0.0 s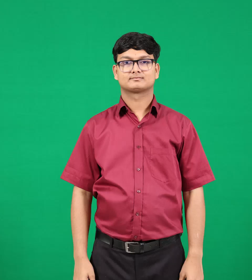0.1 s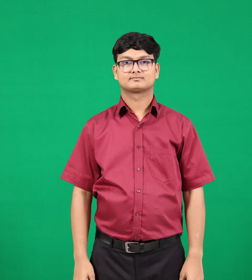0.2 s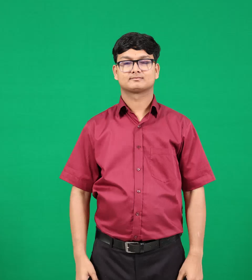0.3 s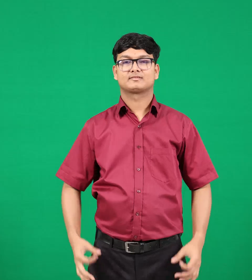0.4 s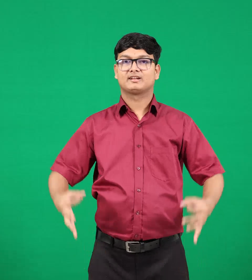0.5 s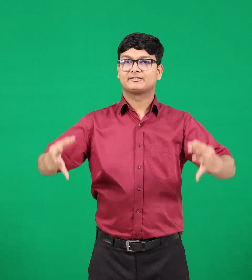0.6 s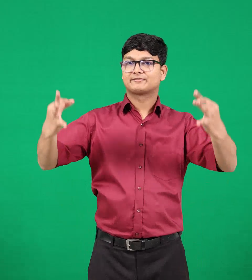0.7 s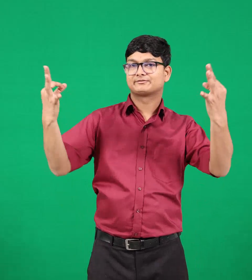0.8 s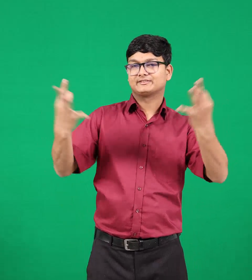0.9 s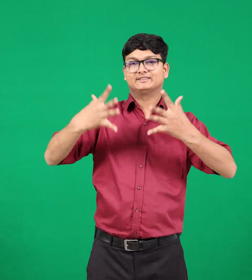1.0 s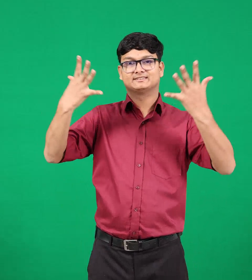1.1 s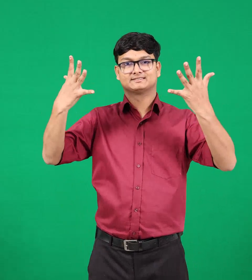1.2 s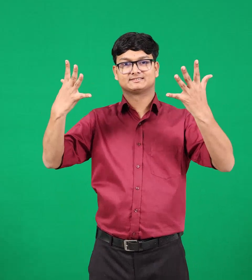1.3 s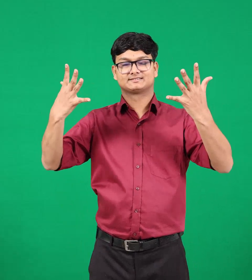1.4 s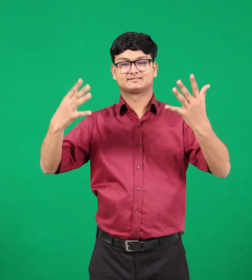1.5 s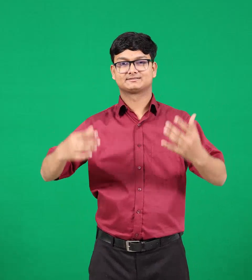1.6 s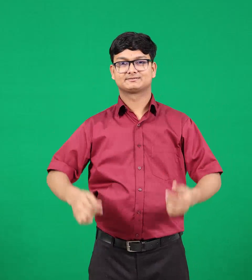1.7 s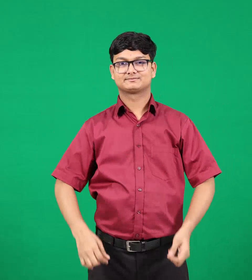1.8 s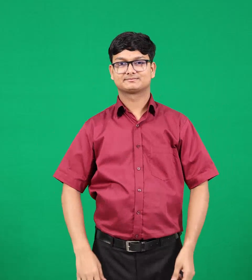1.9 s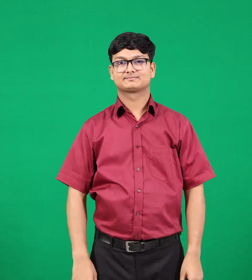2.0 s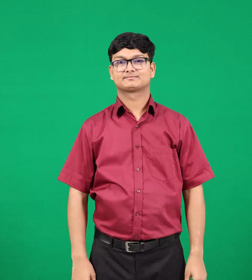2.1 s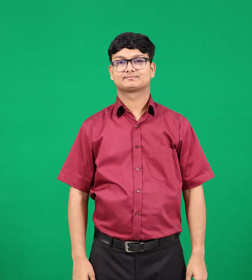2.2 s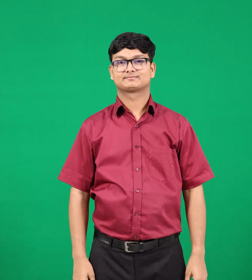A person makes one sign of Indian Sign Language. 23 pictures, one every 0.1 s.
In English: fresh
